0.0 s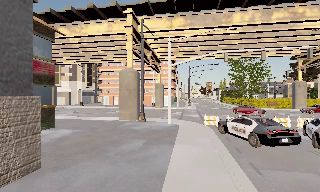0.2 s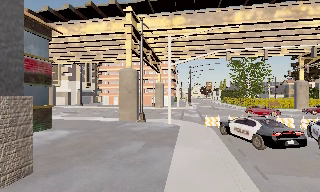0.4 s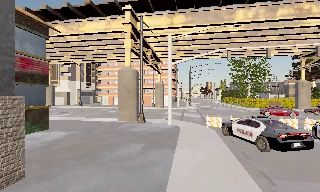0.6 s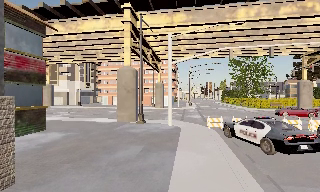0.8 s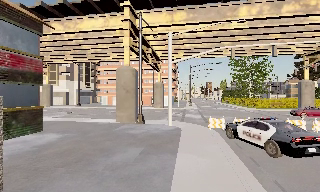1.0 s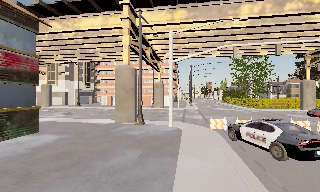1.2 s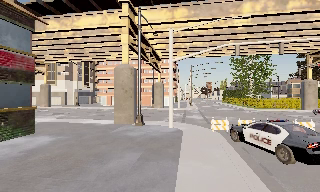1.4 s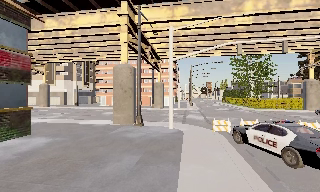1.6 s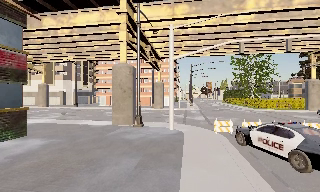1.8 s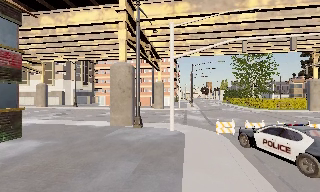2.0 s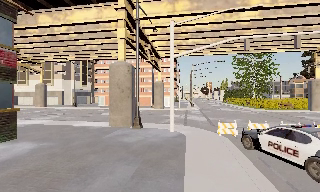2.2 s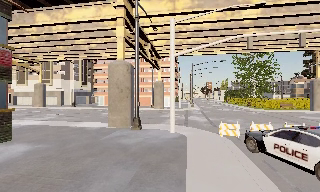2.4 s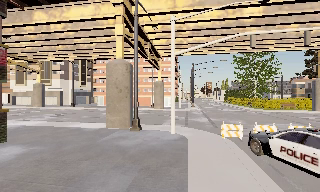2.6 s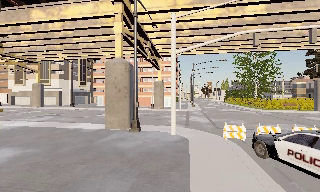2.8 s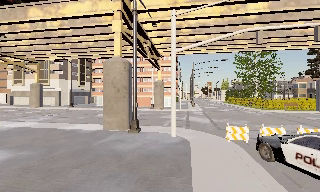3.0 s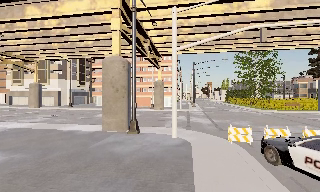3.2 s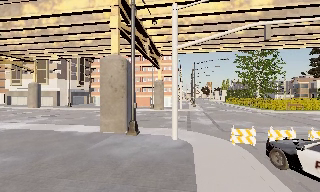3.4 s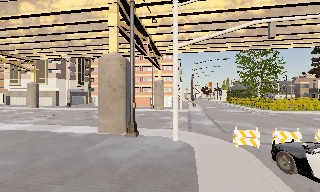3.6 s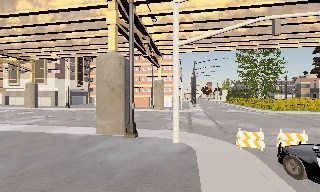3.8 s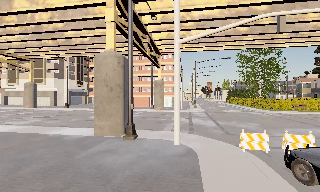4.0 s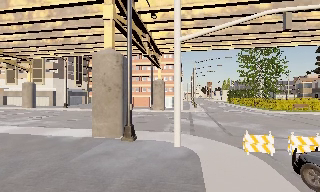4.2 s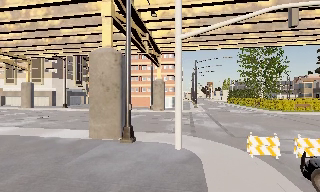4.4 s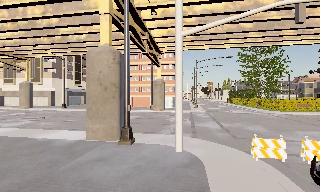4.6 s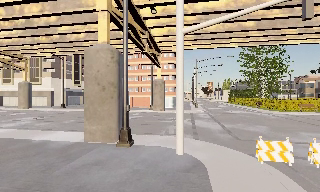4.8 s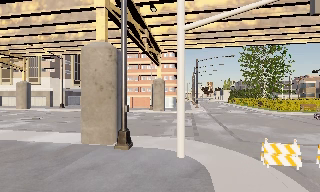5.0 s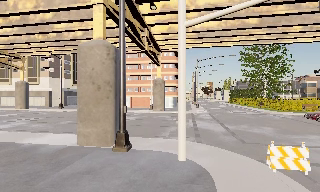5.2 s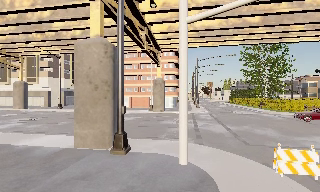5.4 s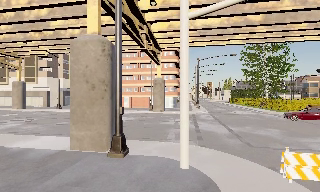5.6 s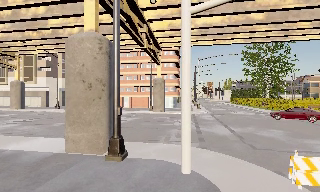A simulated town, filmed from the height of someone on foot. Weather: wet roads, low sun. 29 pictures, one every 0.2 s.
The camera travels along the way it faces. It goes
forward.
0.0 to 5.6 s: The camera travels forward, about 9 m, so what stands in front looms larger.
The film runs forward here.
